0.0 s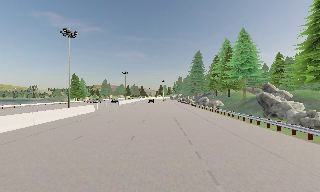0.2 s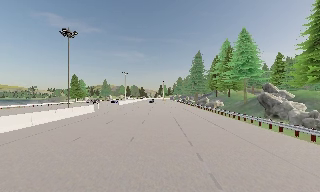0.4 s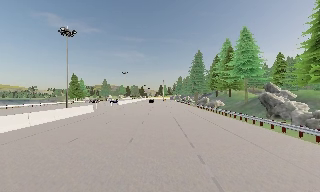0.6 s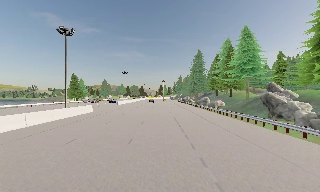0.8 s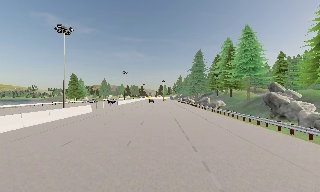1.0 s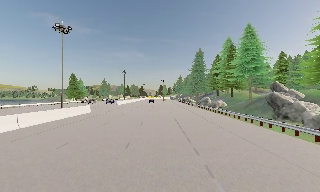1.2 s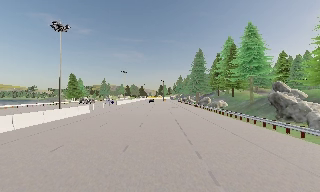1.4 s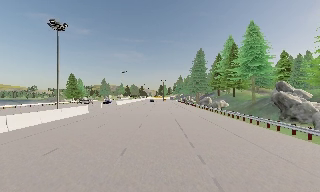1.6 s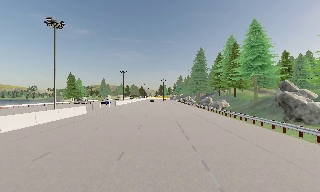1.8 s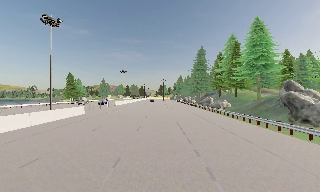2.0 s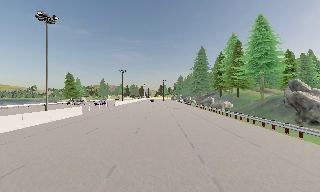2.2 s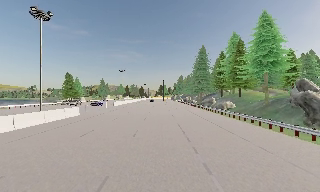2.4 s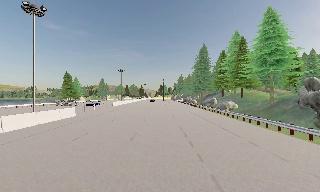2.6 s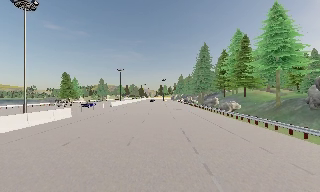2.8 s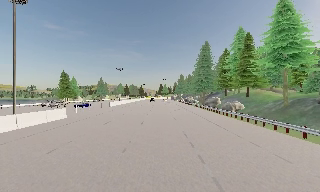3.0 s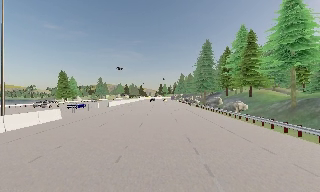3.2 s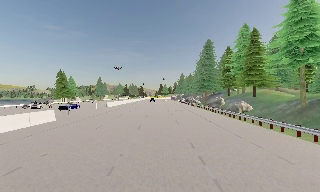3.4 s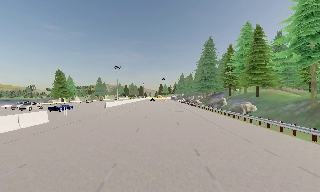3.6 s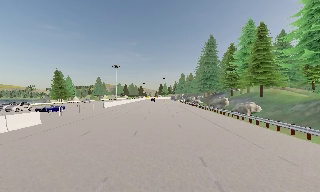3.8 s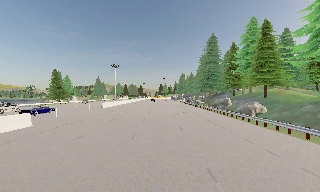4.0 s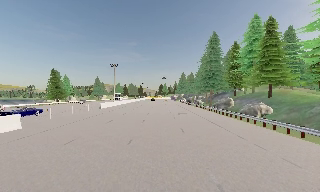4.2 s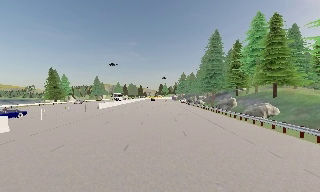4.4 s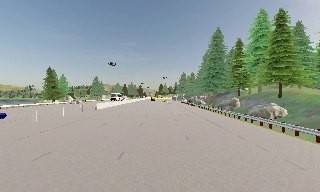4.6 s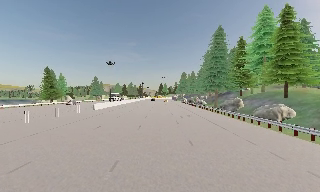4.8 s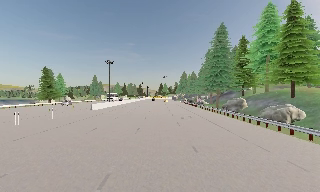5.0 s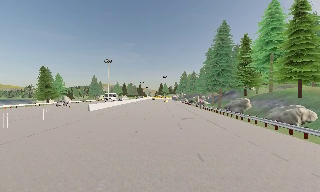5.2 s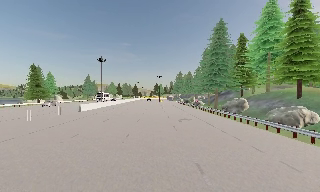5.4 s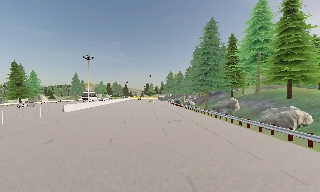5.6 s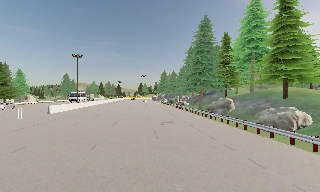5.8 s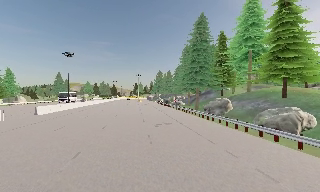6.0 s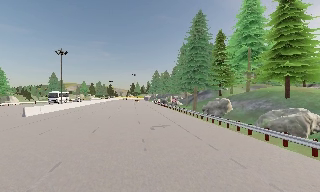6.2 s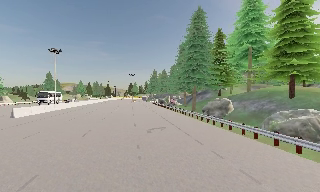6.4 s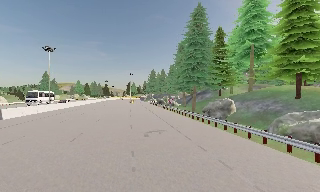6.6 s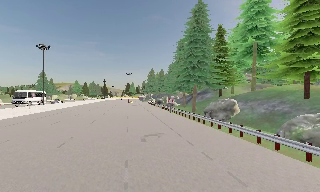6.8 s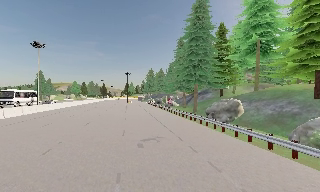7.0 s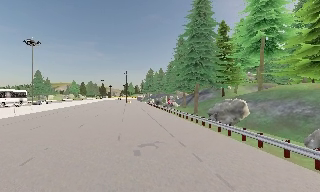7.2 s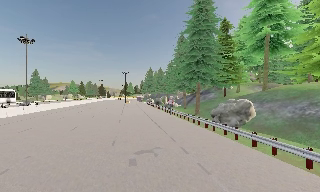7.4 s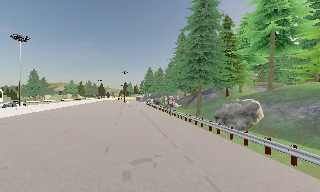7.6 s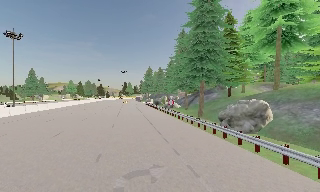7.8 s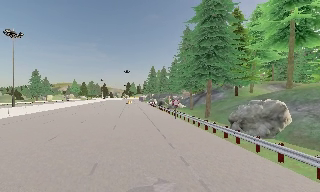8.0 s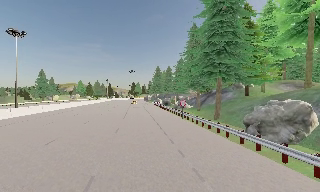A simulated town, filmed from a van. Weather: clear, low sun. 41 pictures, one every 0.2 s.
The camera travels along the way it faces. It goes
forward.
0.0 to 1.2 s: The camera travels forward, about 2 m, so what stands in front looms larger.
1.2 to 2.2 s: The camera travels forward, about 3.5 m, so what stands in front looms larger. It gains speed.
2.2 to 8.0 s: The camera travels forward, about 30 m, so what stands in front looms larger.
The film runs forward here.
